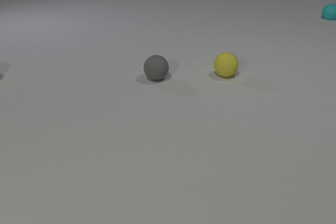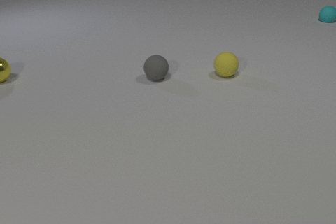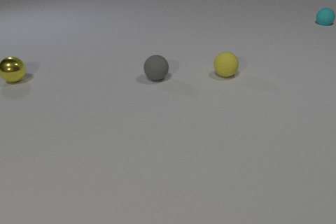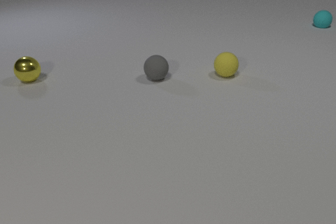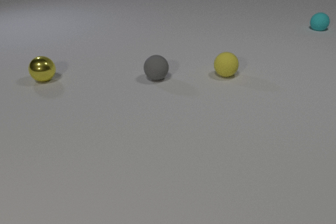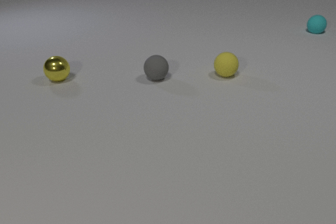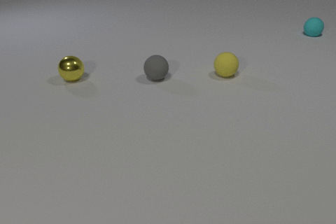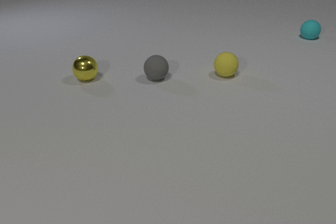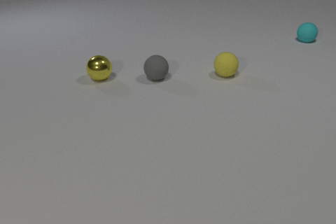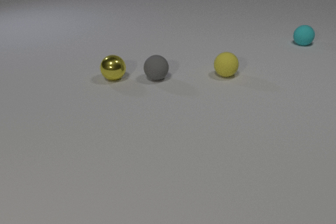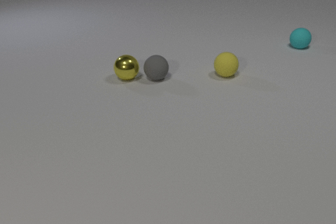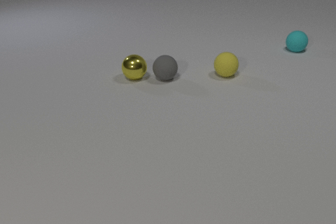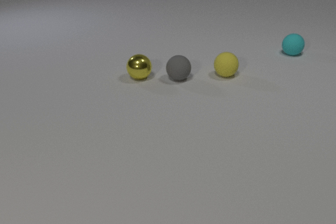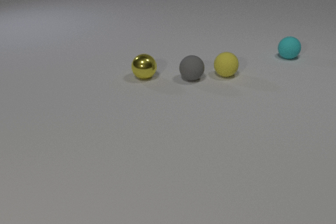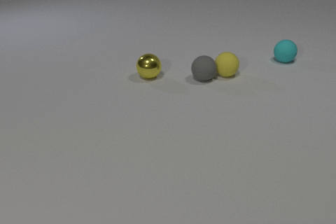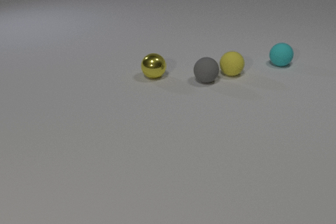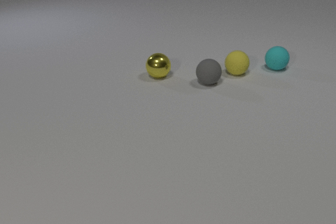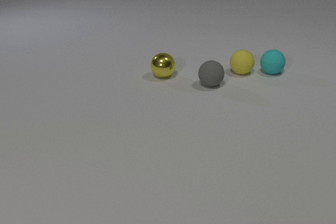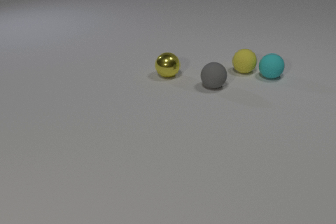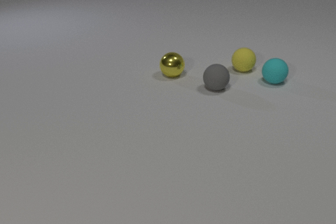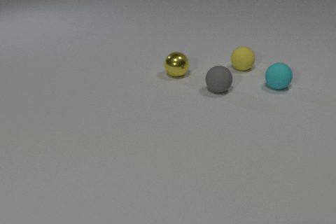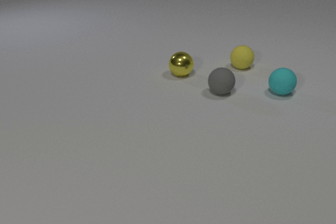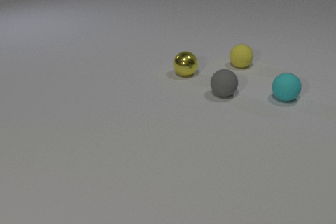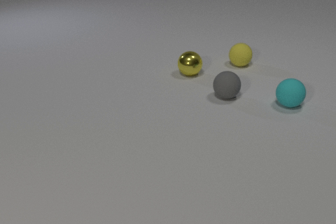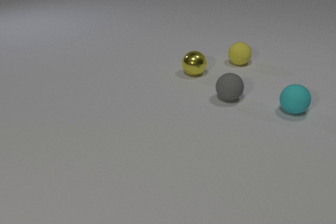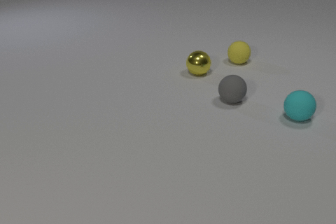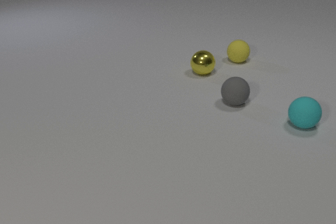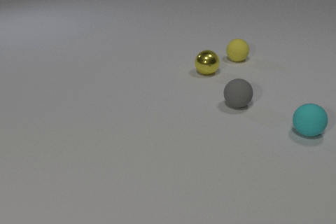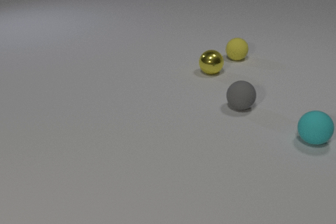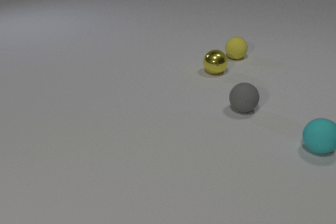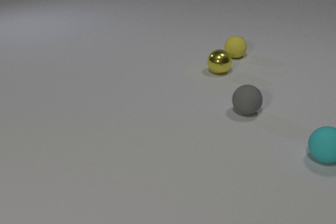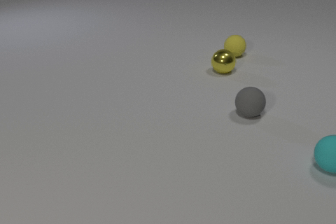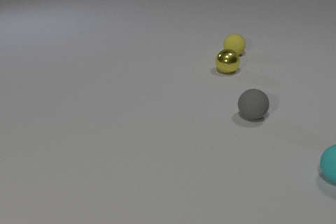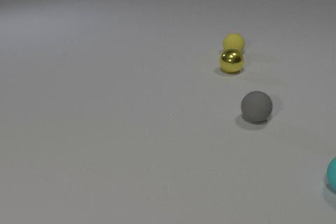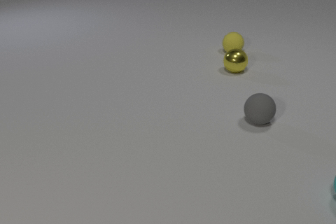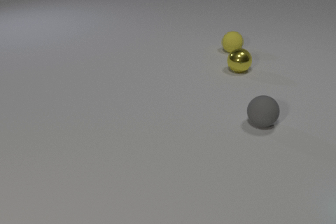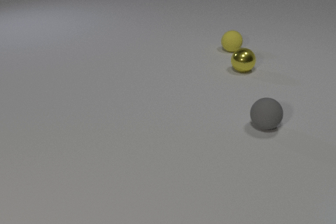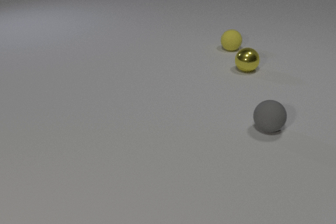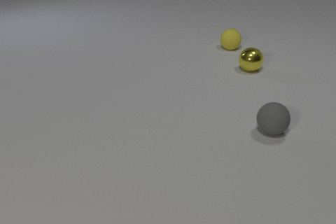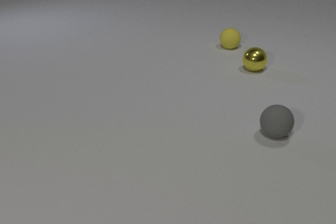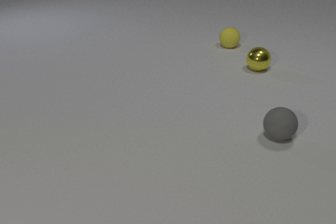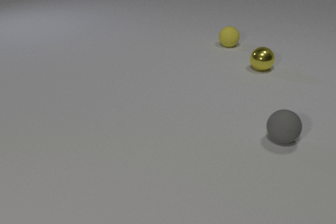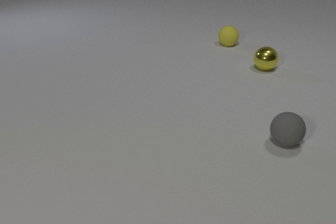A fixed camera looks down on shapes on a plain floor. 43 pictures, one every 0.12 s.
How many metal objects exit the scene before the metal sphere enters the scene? 0.
How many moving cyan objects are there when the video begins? 1.
How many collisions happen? 3.
0.00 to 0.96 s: The yellow metal sphere comes in at the left edge, rolls to the right. The cyan rubber sphere rolls toward the camera.
0.96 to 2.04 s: The yellow metal sphere rolls to the right. The gray rubber sphere rolls to the right. The yellow rubber sphere rolls to the right and away from the camera. The cyan rubber sphere rolls toward the camera. The yellow metal sphere and the gray rubber sphere collide. The gray rubber sphere and the yellow rubber sphere collide.
2.04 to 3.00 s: The yellow metal sphere rolls to the right. The gray rubber sphere rolls toward the camera and to the right. The yellow rubber sphere rolls away from the camera. The cyan rubber sphere rolls toward the camera. The yellow rubber sphere and the cyan rubber sphere collide.
3.00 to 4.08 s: The yellow metal sphere rolls to the right. The gray rubber sphere rolls toward the camera and to the right. The yellow rubber sphere rolls away from the camera. The cyan rubber sphere rolls toward the camera and to the right.
4.08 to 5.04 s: The yellow metal sphere rolls to the right. The gray rubber sphere rolls toward the camera and to the right. The yellow rubber sphere rolls away from the camera.
